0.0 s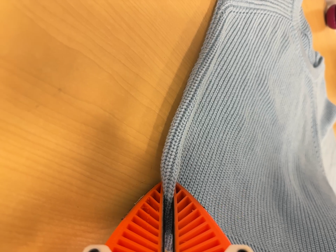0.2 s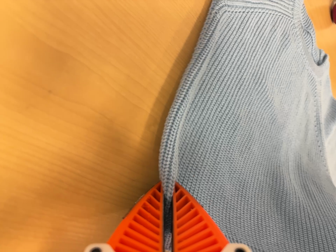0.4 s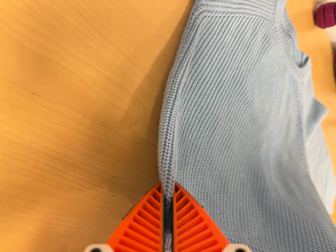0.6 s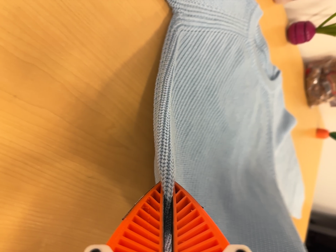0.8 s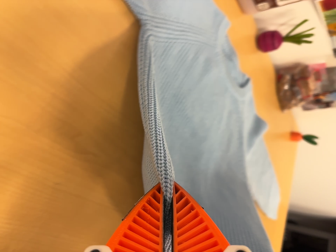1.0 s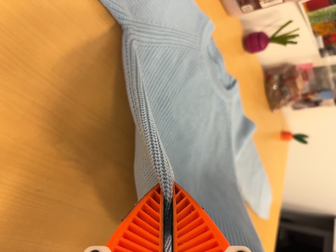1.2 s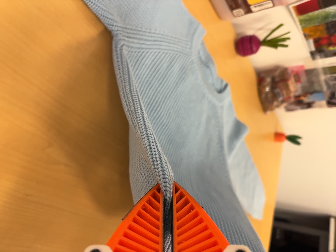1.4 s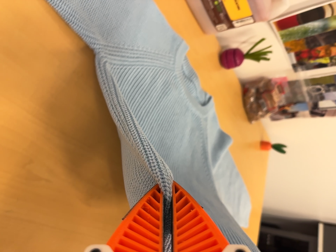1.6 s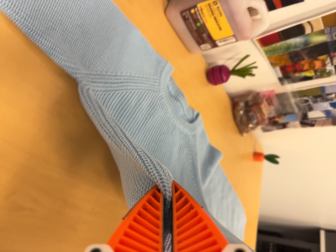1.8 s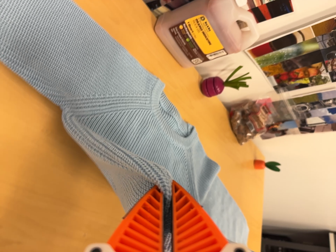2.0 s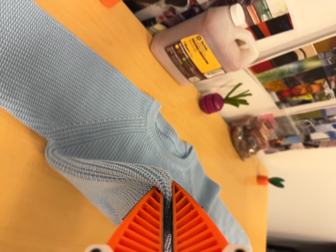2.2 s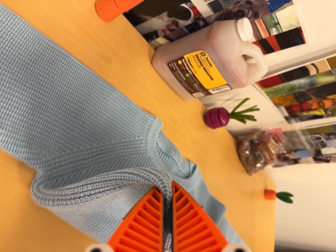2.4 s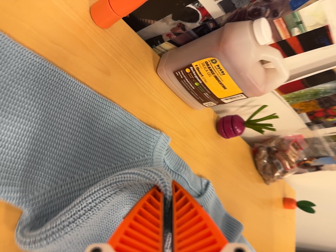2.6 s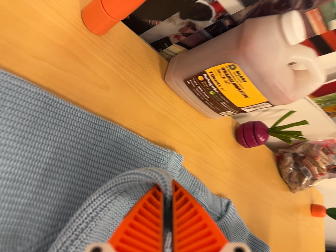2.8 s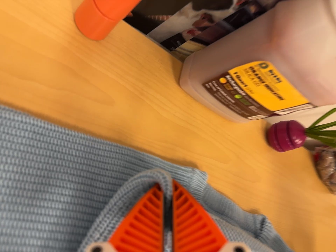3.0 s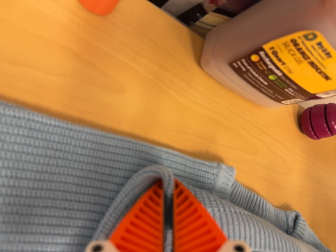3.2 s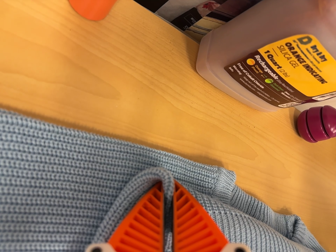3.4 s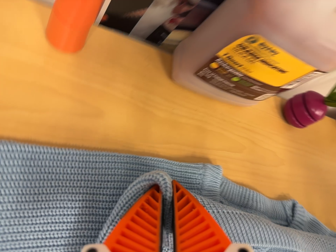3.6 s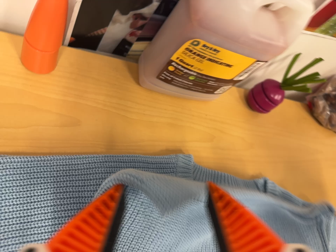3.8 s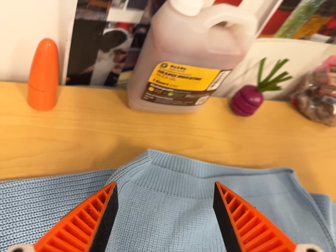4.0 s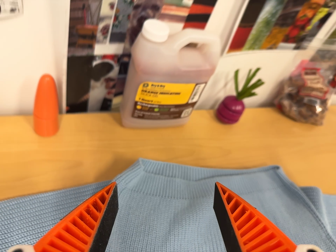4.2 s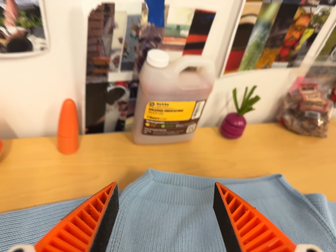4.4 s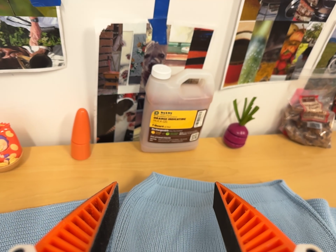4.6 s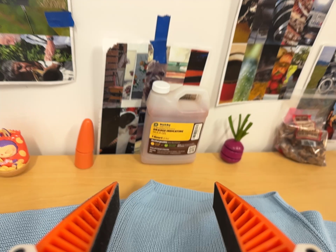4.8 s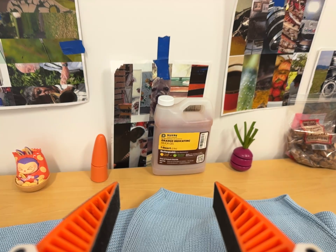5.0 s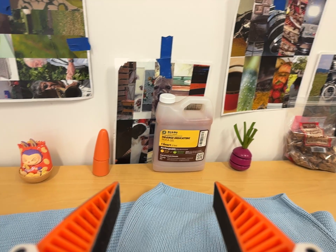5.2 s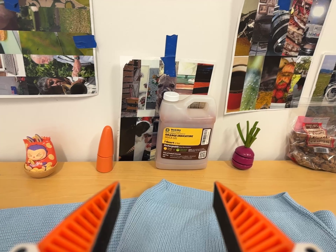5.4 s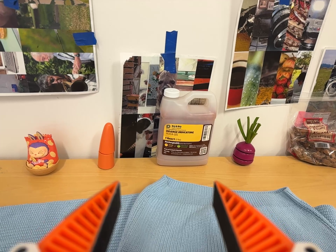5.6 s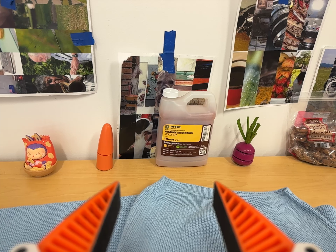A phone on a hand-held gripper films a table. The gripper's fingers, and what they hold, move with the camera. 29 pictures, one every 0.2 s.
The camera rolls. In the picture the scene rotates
counterclockwise.
0.0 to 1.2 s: The camera travels to its right and backward, about 10 cm, so close, fixed things drift to the left.
1.2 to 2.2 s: The camera travels toward the top of its view and to its right, about 14 cm, so close, fixed things drift downward.
2.2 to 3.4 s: The camera pans to its left by about 15 degrees. It travels forward and toward the top of its view, about 20 cm, so what stands in front looms larger. It rolls about its line of sight by about 20 degrees, and the scene rotates counterclockwise.
3.4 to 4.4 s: The camera travels backward, to its right and toward the bottom of its view, about 26 cm, so what stands in front gets smaller. Its aim tips toward the top of its view by about 25 degrees. It rolls about its line of sight by about 25 degrees, and the scene rotates counterclockwise.
4.4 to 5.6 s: The camera travels toward the bottom of its view and backward, about 10 cm. Its aim tips toward the top of its view by about 15 degrees.
The film runs forward here.
